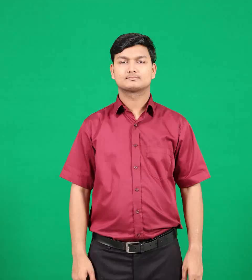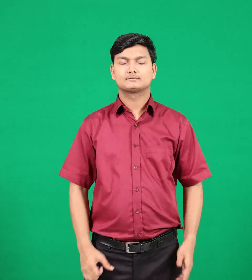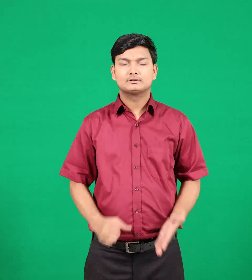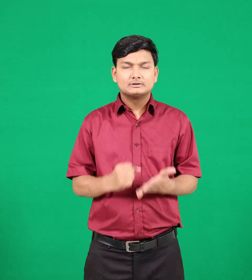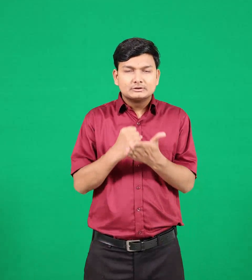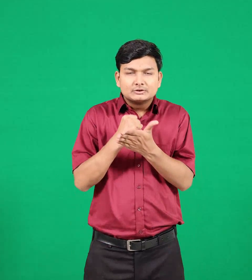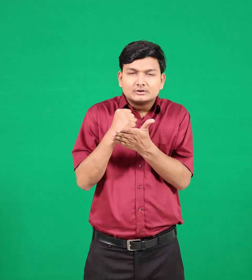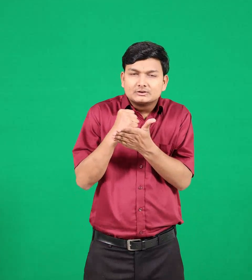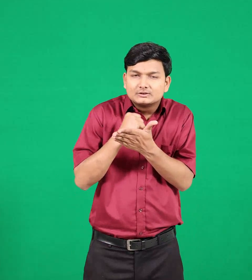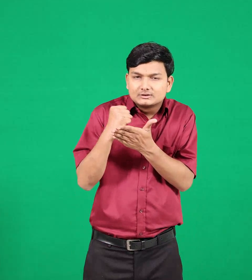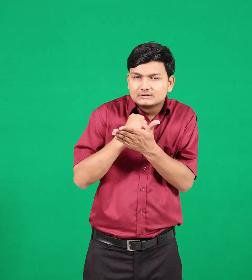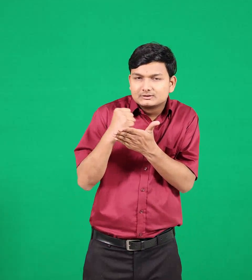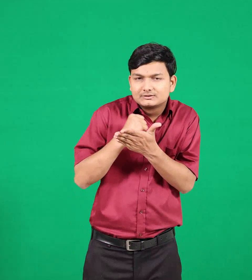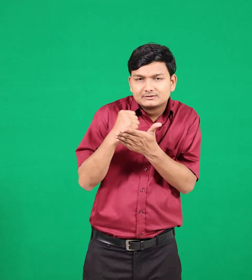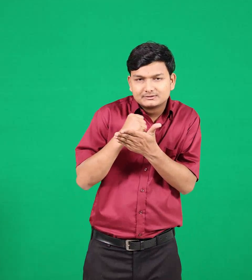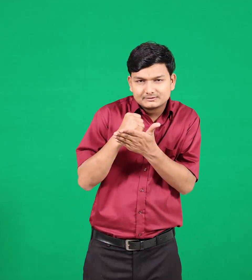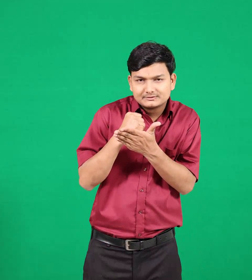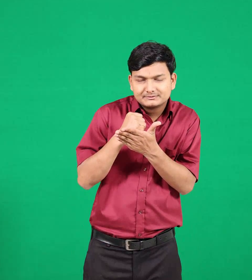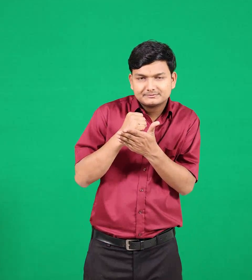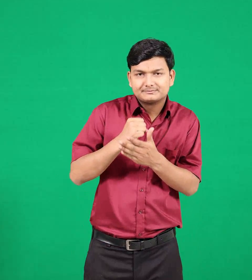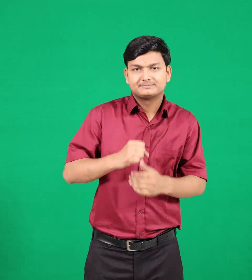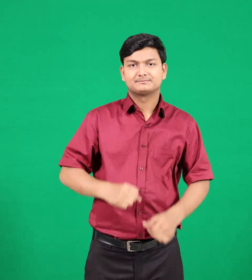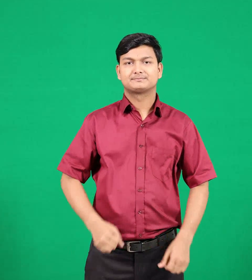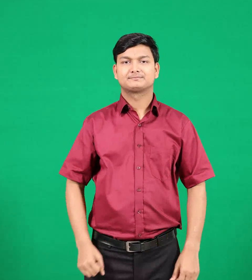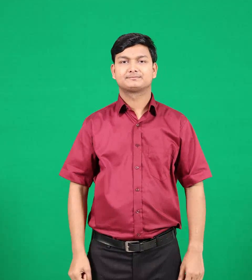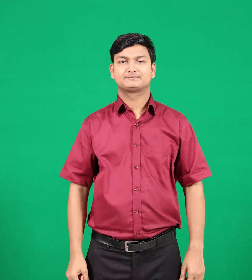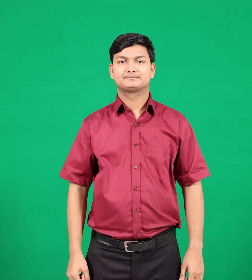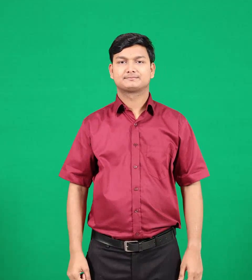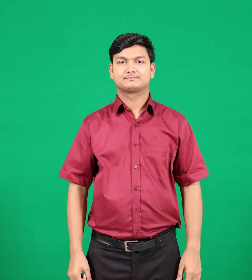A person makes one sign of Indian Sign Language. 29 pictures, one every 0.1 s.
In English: practise
